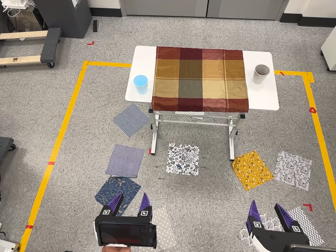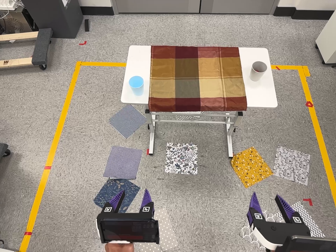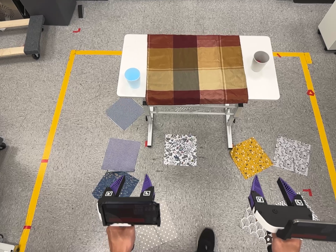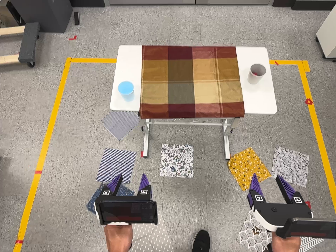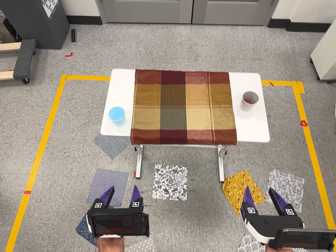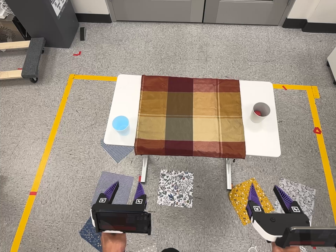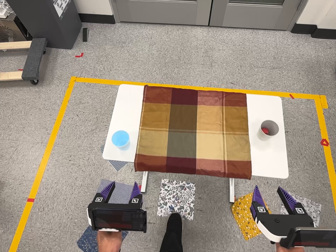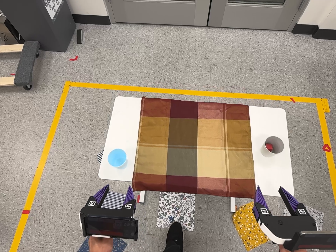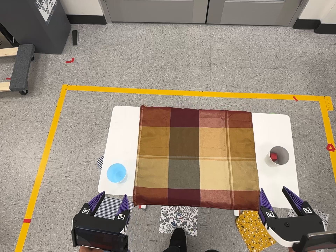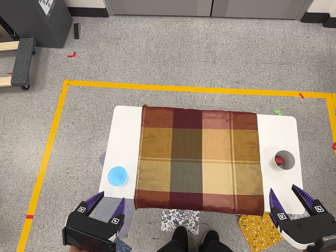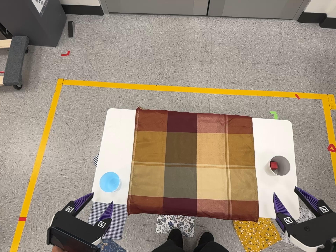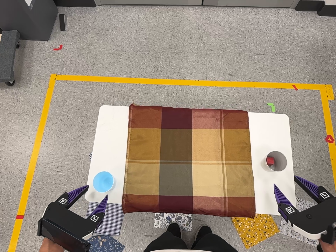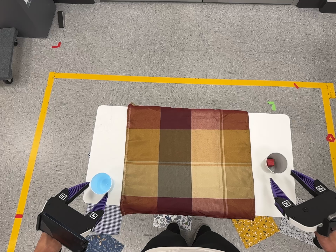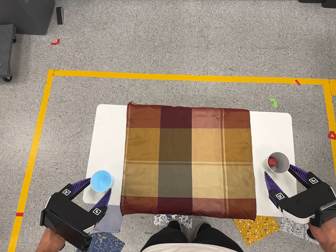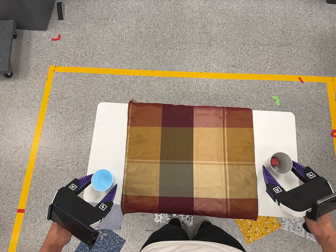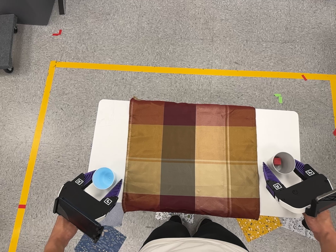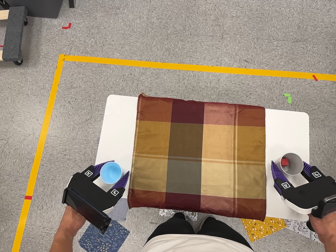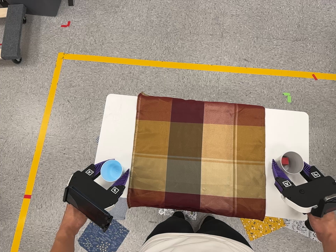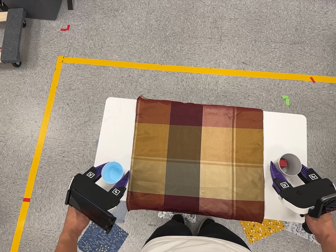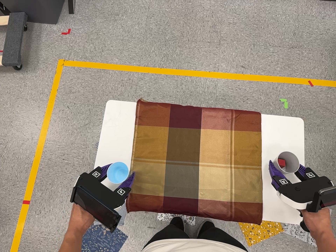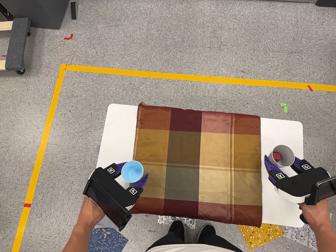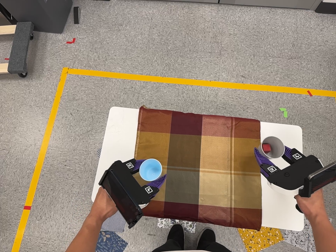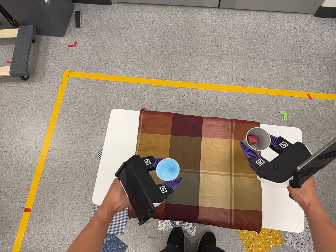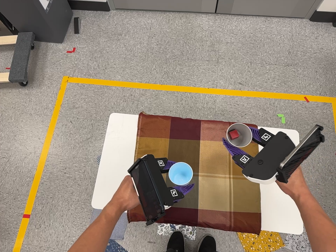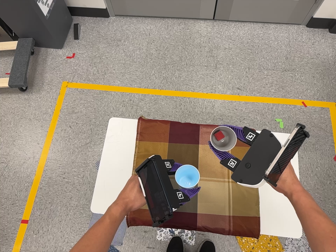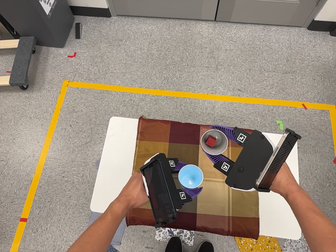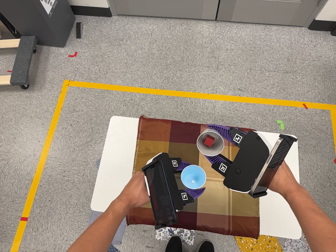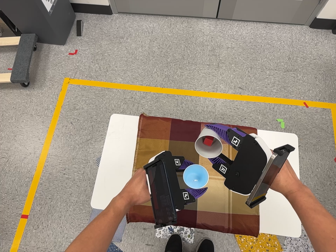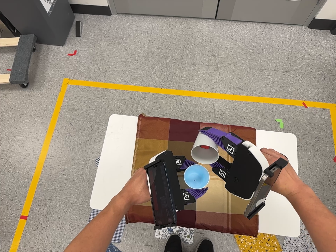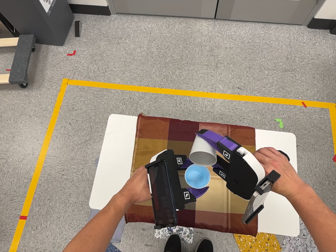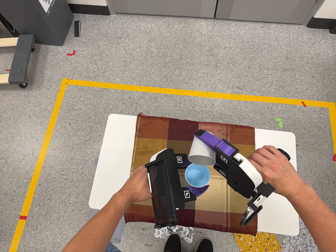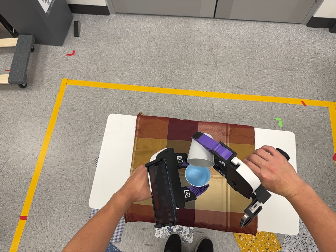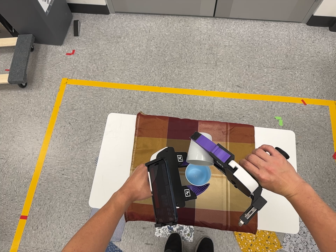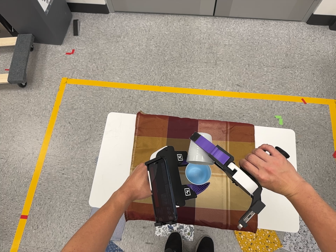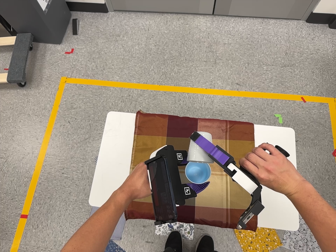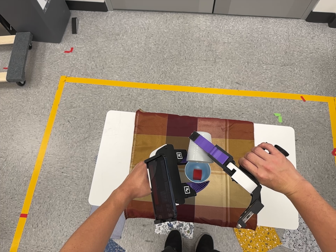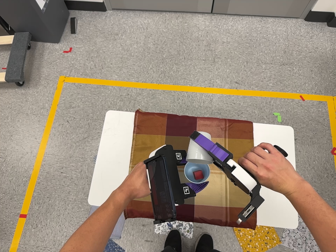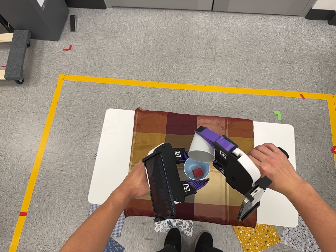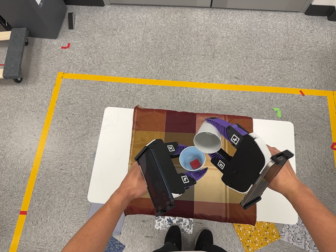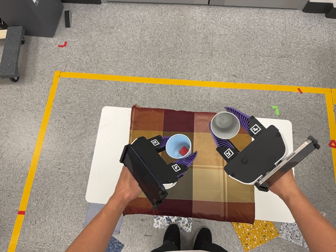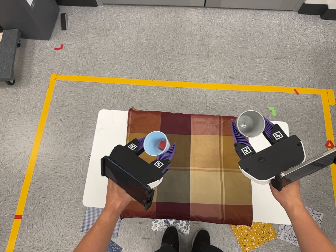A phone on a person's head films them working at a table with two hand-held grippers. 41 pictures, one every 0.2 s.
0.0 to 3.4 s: The camera travels toward the top of its view and forward, about 80 cm, so close, fixed things drift downward. Its aim tips toward the bottom of its view by about 15 degrees.
3.4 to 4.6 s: The camera travels backward, about 6 cm, so what stands in front gets smaller.
4.6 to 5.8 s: The camera shifts only a little, or ends up much as it began.
5.8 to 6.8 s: The camera keeps its place and its aim.
6.8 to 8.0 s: The camera shifts only a little, or ends up much as it began.
The film runs forward here.
